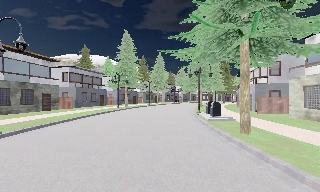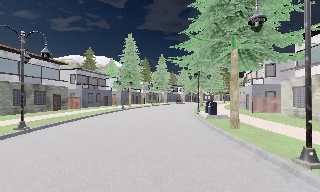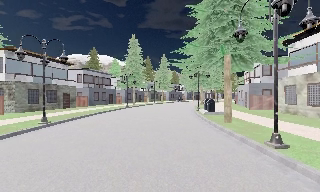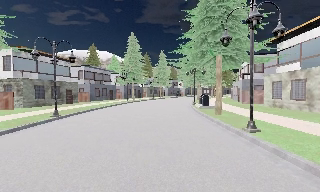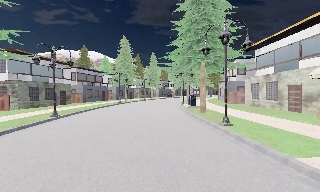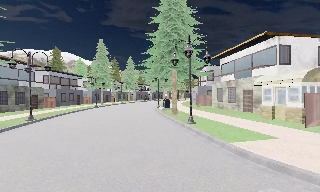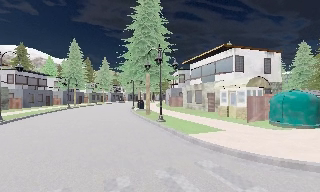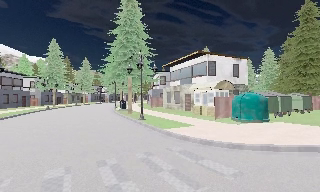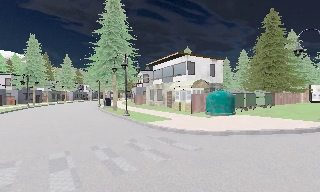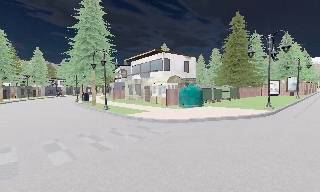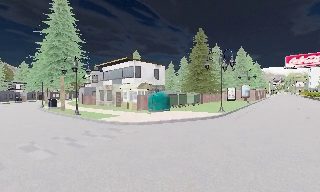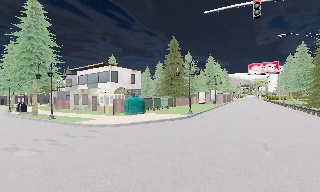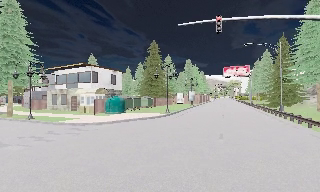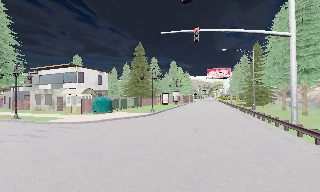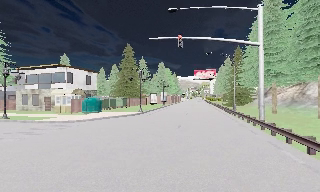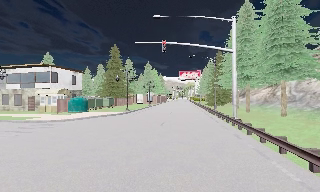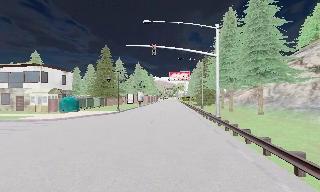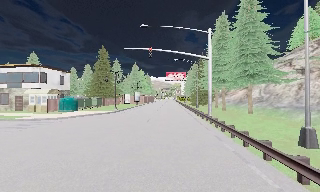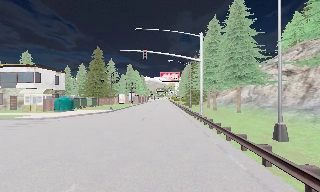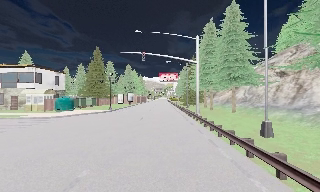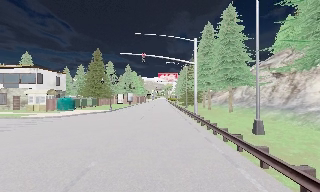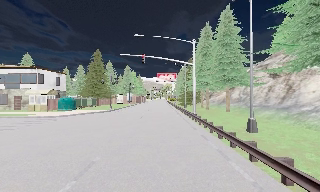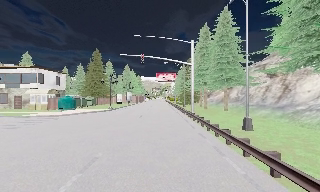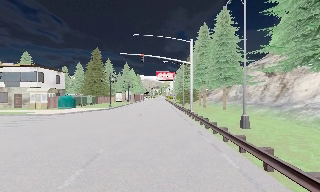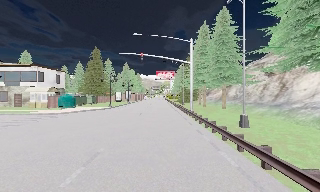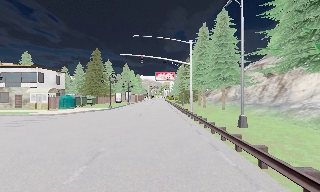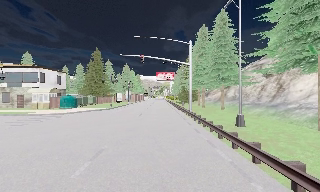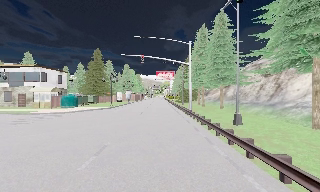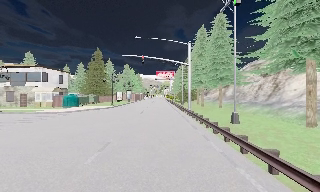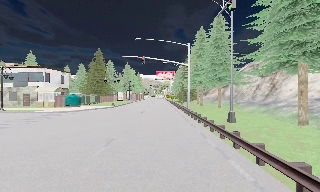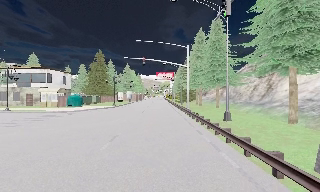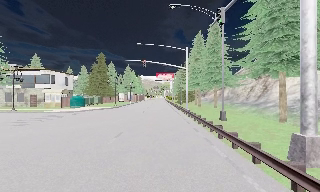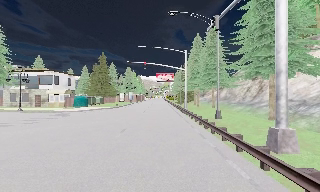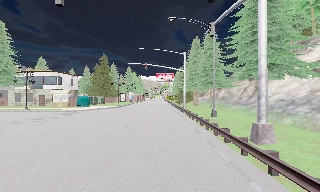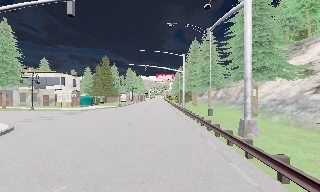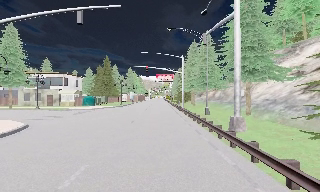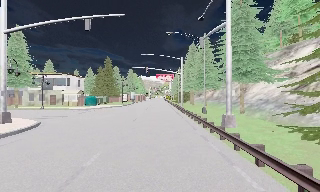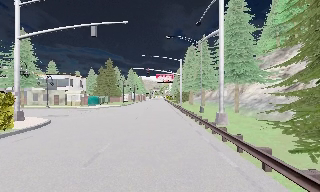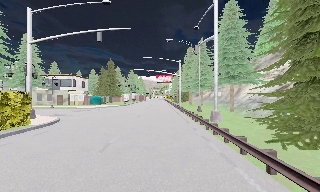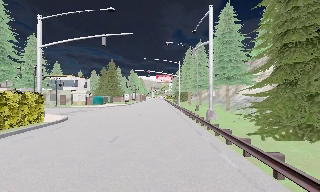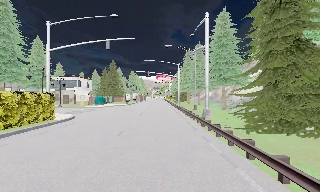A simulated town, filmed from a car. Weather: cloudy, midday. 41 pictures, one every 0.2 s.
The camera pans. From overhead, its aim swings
clockwise.
The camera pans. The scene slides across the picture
to the left.
0.0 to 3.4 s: The scene slides to the left, as the camera pans about 80 degrees to its right. It travels backward, about 19 m.
3.4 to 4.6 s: The camera travels backward, about 2.5 m, so what stands in front gets smaller. It loses speed.
4.6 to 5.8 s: The camera travels backward, about 1.5 m, so what stands in front gets smaller. It gains speed.
5.8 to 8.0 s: The camera travels backward, about 10 m, so what stands in front gets smaller.
The film runs backward here.
